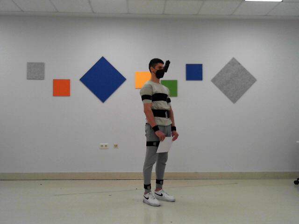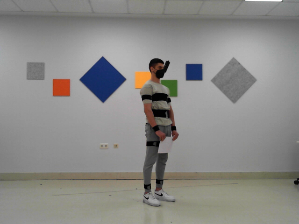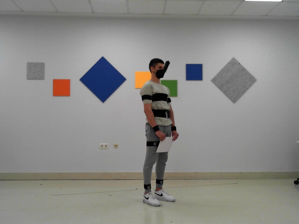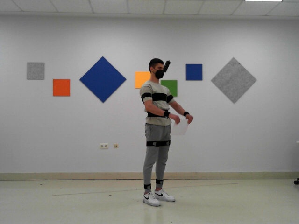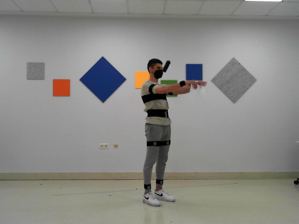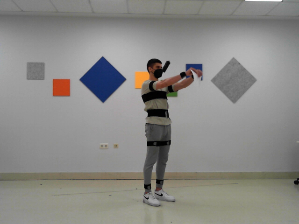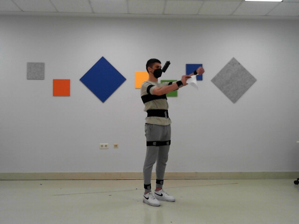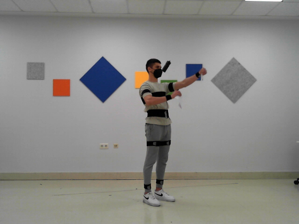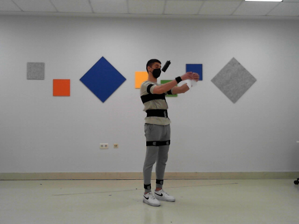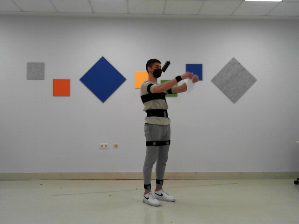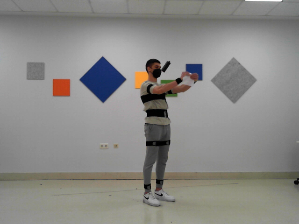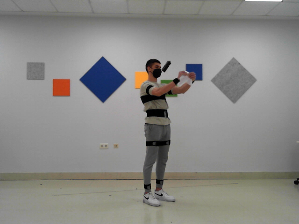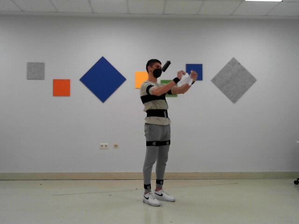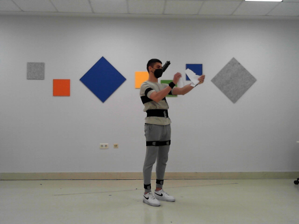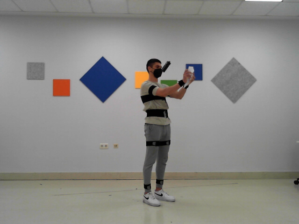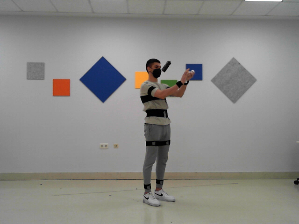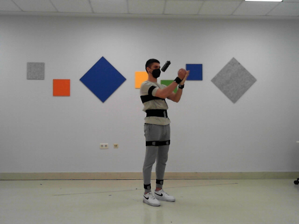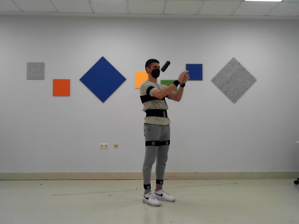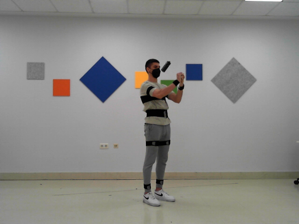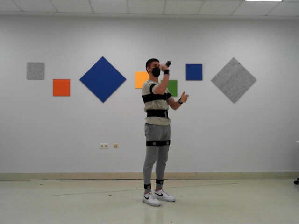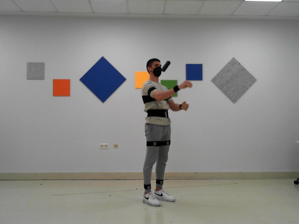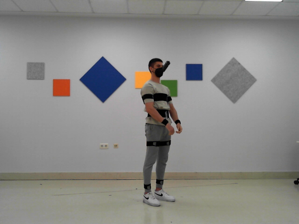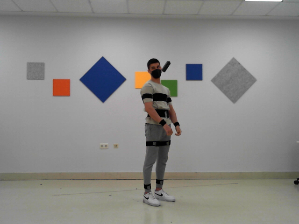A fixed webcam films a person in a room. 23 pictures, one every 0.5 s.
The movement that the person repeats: Tear a paper in 4 pieces, make a ball and throw it.
